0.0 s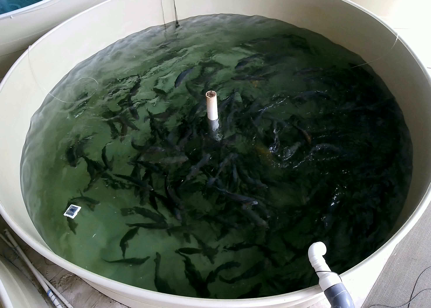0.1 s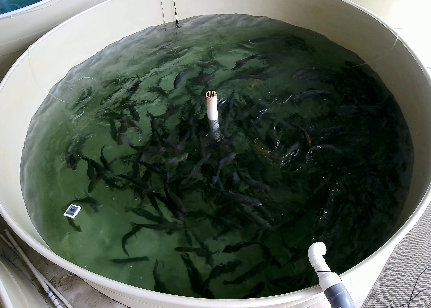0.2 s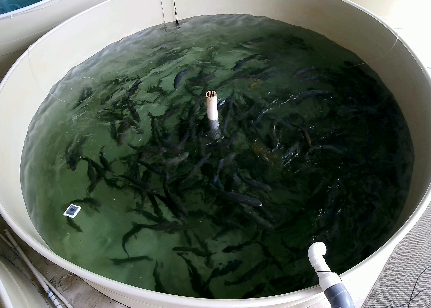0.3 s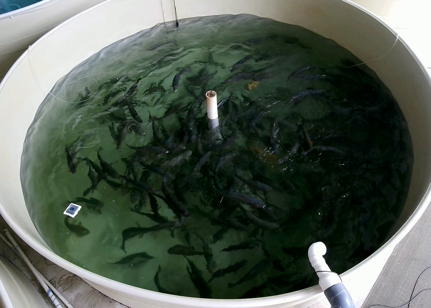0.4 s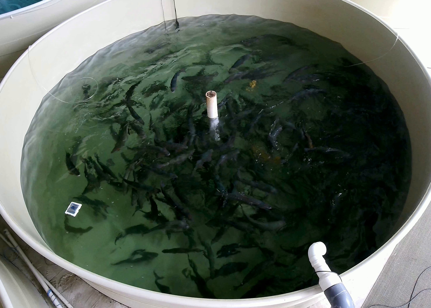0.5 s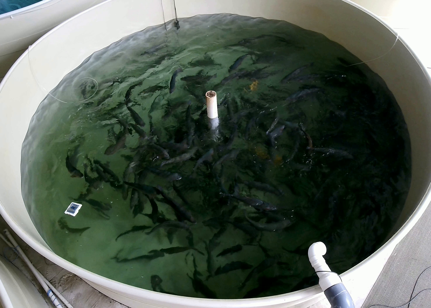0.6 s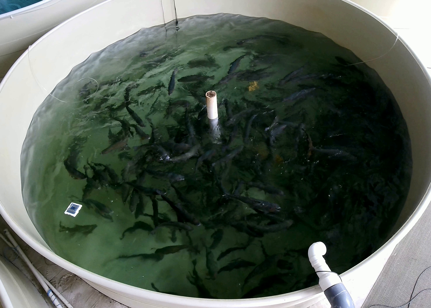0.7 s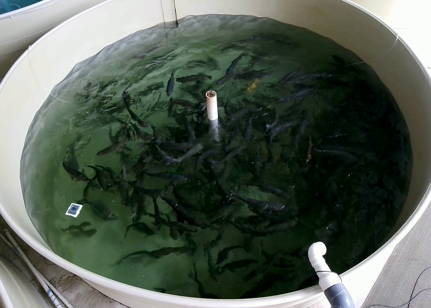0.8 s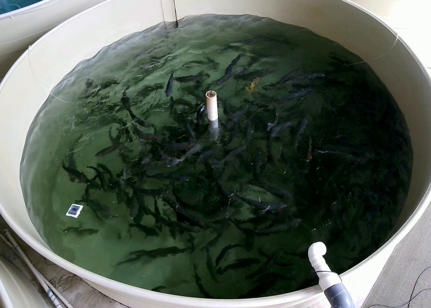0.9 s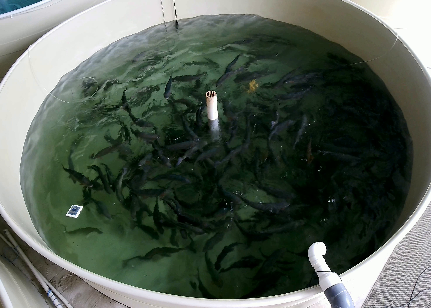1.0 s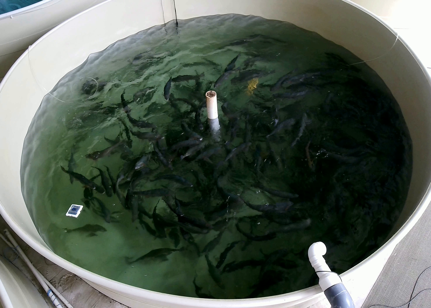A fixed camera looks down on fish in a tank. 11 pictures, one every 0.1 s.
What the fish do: Foraging.
